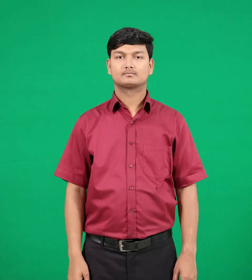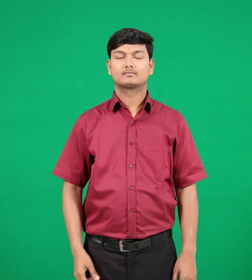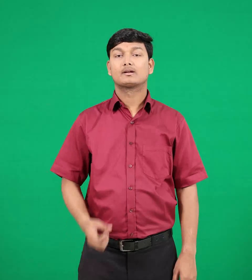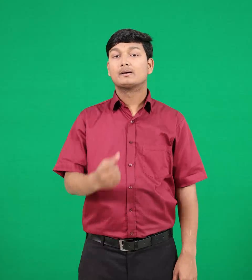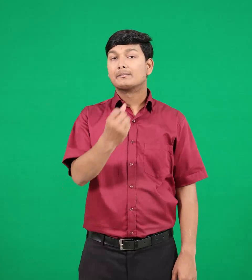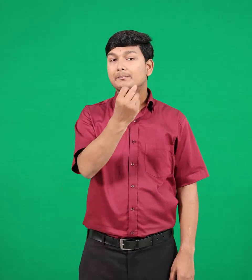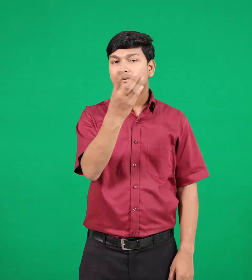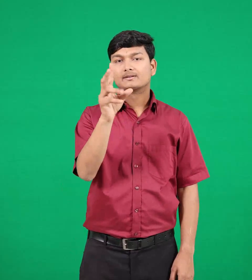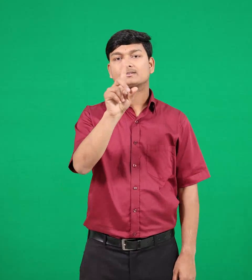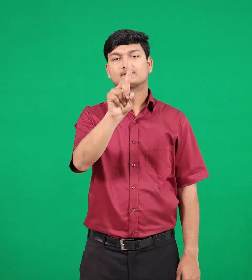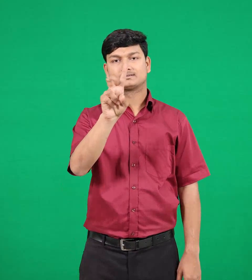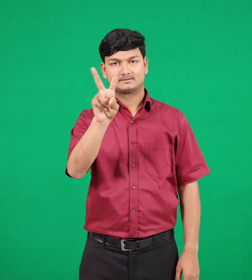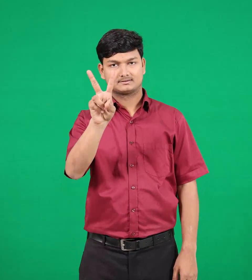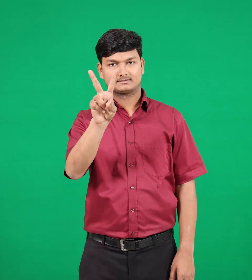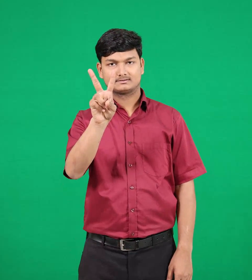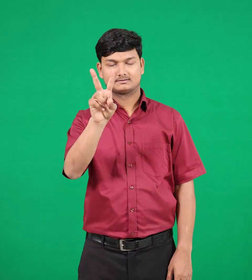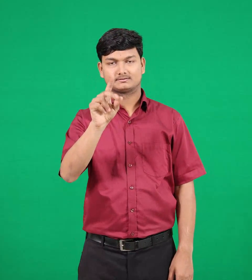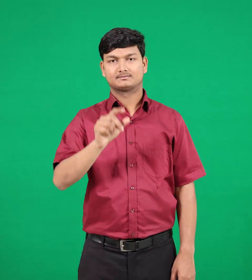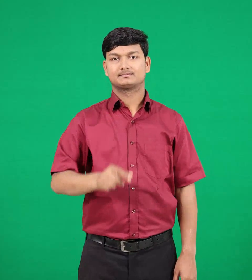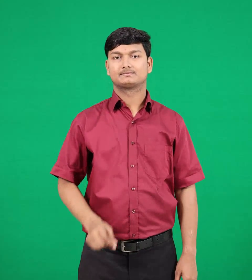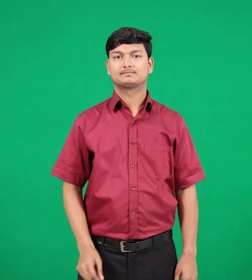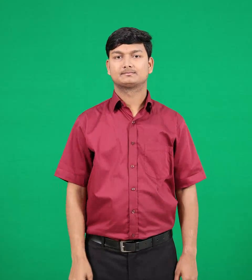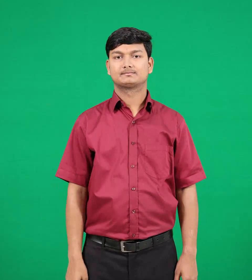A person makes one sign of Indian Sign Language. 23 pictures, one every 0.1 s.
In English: twelve
